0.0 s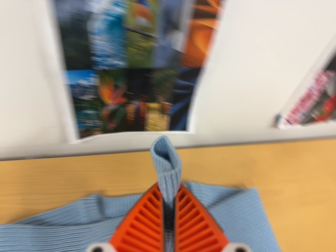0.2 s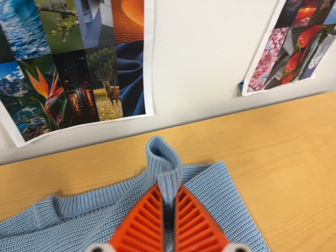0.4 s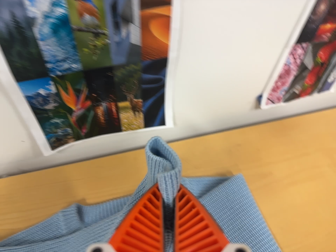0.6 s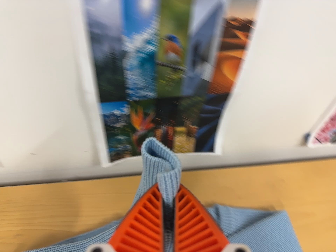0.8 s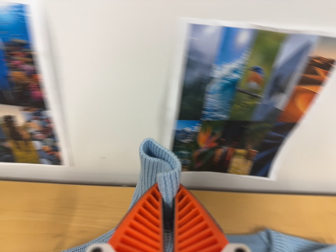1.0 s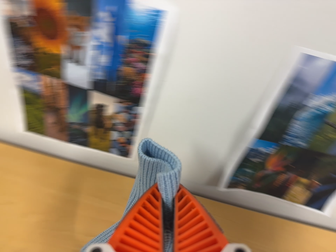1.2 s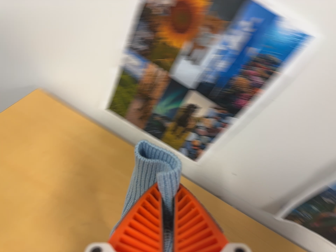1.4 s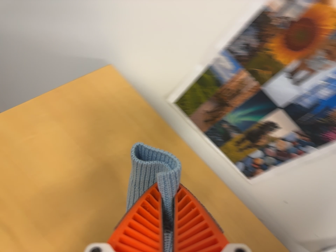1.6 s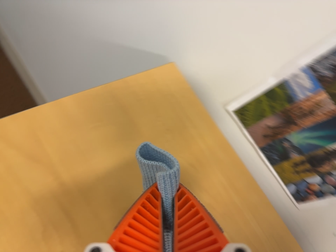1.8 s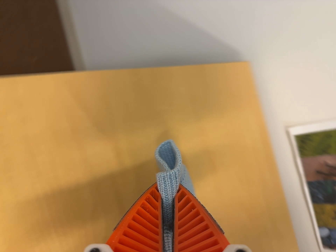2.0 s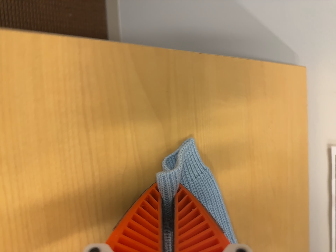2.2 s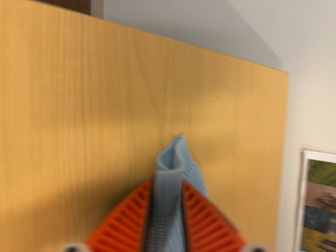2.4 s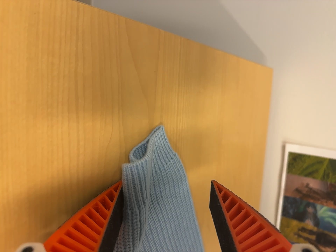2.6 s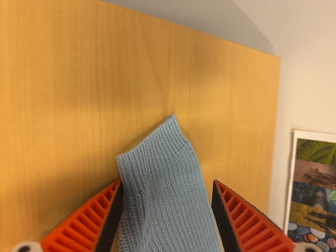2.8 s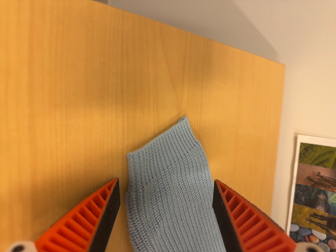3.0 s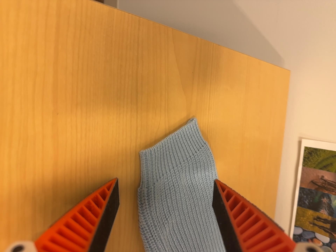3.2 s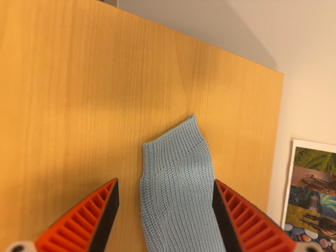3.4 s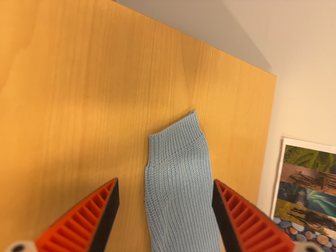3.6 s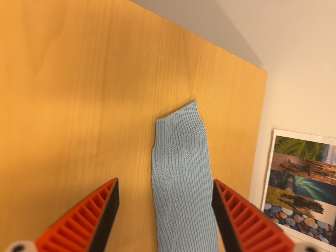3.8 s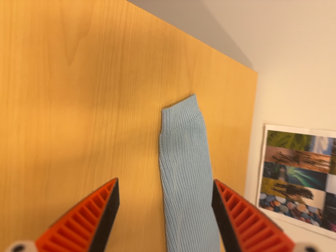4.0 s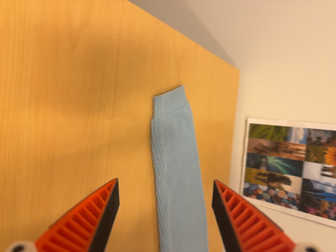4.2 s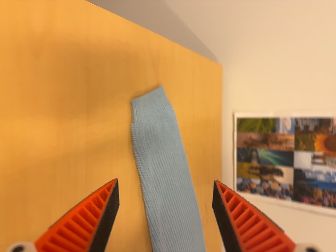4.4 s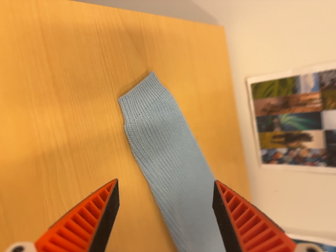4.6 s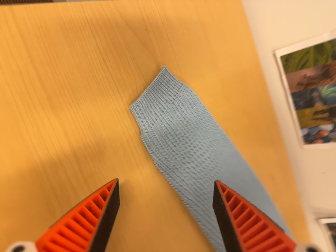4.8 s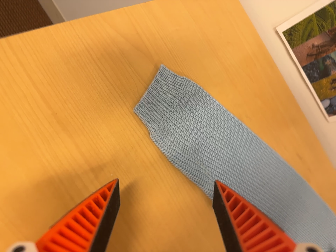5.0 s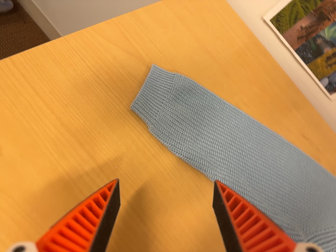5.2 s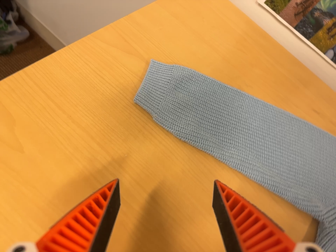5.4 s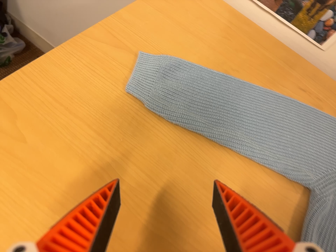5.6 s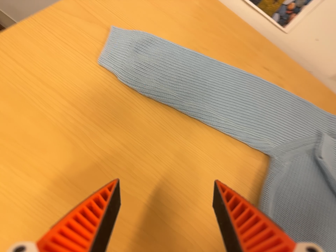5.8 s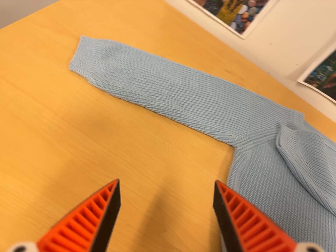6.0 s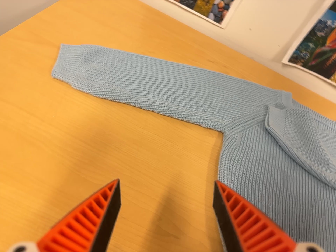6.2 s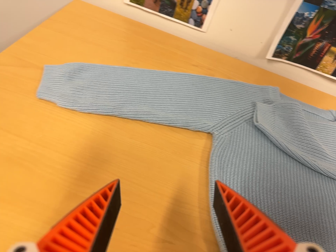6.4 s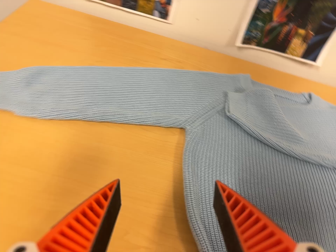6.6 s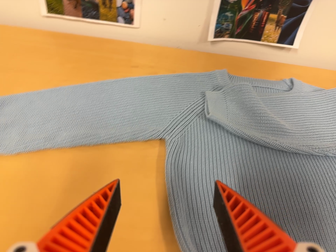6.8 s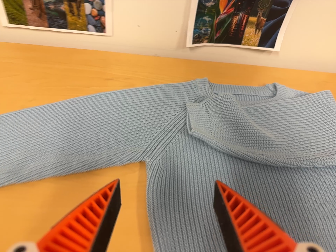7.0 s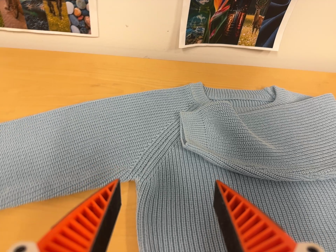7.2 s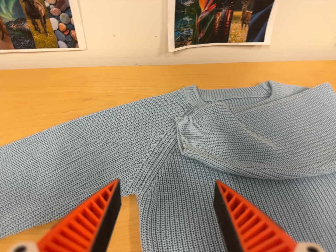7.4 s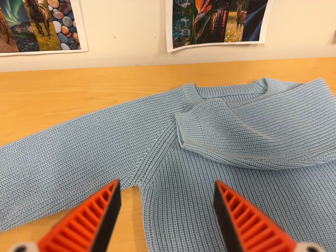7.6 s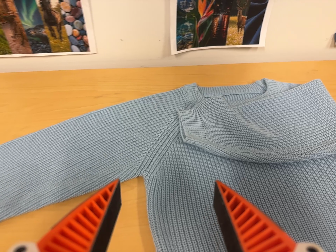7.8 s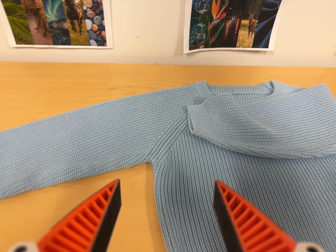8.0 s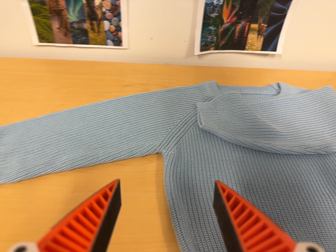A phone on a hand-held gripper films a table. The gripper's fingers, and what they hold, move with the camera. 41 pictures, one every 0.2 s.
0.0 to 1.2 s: The scene slides to the right, as the camera pans about 20 degrees to its left. It travels to its left, about 30 cm, so close, fixed things drift to the right. It rolls about its line of sight by about 35 degrees, and the scene rotates clockwise.
1.2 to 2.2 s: The camera travels to its left, about 32 cm, so close, fixed things drift to the right. Its aim tips toward the bottom of its view by about 10 degrees. It rolls about its line of sight by about 60 degrees, and the scene rotates clockwise.
2.2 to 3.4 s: The camera travels backward and to its left, about 10 cm, so what stands in front gets smaller.
3.4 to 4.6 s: The camera rolls about its line of sight by about 25 degrees, and the scene rotates counterclockwise.
4.6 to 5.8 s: The camera travels toward the bottom of its view, to its right and backward, about 20 cm. It rolls about its line of sight by about 35 degrees, and the scene rotates counterclockwise.
5.8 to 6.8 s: The camera travels to its right and forward, about 14 cm, so close, fixed things drift to the left. It rolls about its line of sight by about 30 degrees, and the scene rotates counterclockwise.
6.8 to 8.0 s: The camera travels backward, about 6 cm, so what stands in front gets smaller.
The film runs backward here.
